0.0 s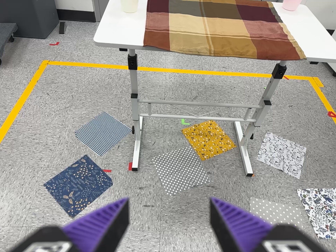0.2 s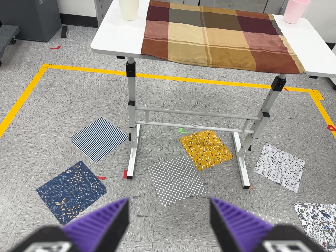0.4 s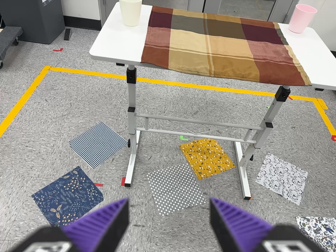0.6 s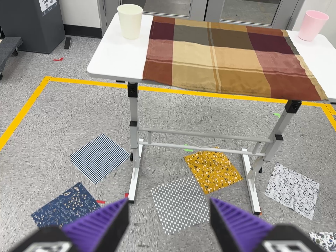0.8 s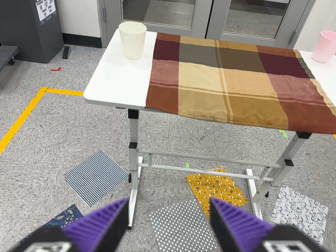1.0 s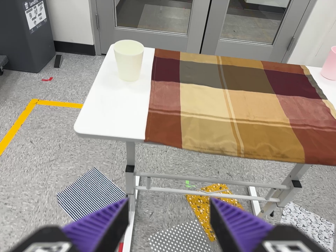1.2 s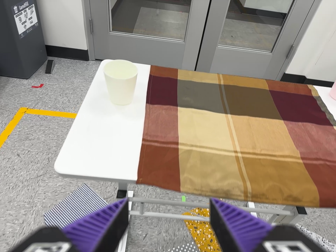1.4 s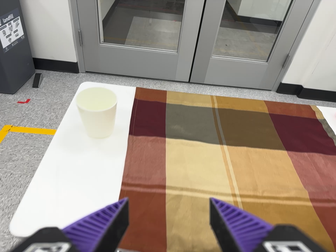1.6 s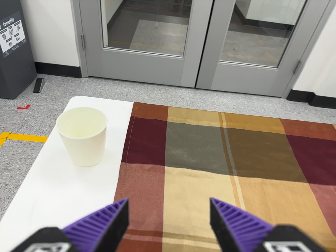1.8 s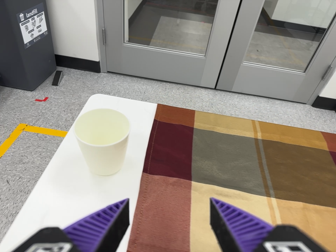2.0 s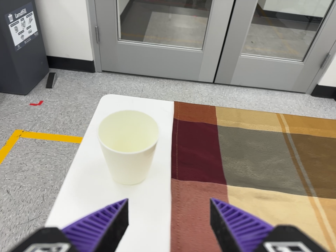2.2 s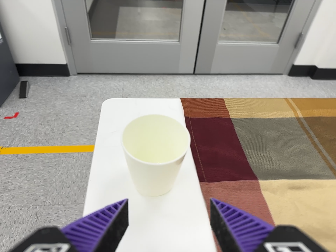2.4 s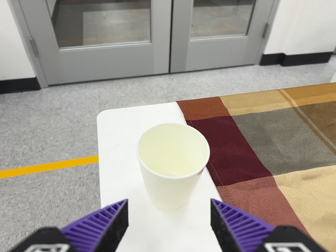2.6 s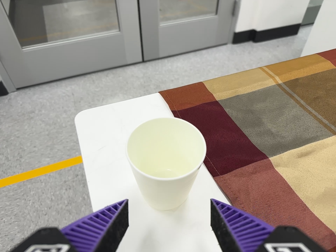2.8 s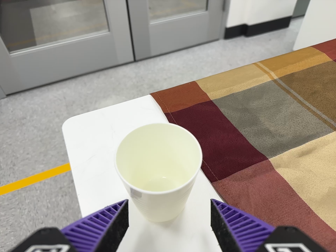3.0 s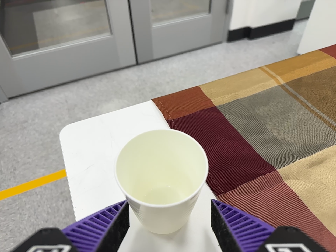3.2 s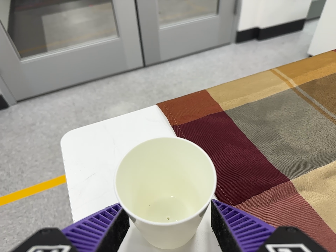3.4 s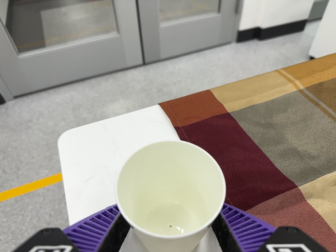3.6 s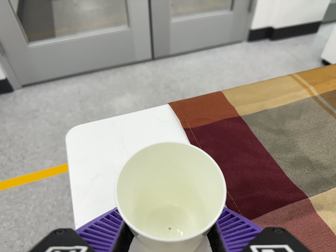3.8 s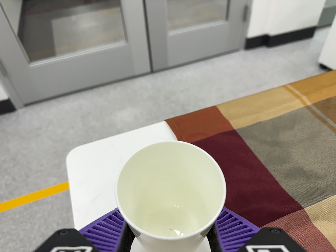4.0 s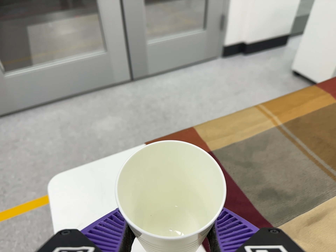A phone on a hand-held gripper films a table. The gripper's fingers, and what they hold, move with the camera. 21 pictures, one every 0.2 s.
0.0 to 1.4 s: The camera travels forward and toward the top of its view, about 50 cm, so what stands in front looms larger.
1.4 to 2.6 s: The camera pans to its right by about 10 degrees. It travels forward, to its left and toward the top of its view, about 32 cm, so what stands in front looms larger. It rolls about its line of sight by about 20 degrees, and the scene rotates counterclockwise.
2.6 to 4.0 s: The camera travels toward the top of its view and forward, about 8 cm, so close, fixed things drift downward.
The film runs forward here.
